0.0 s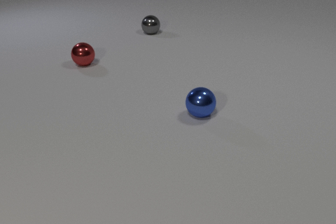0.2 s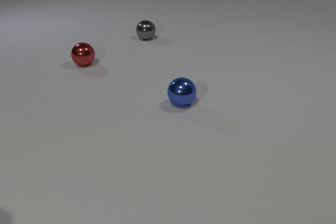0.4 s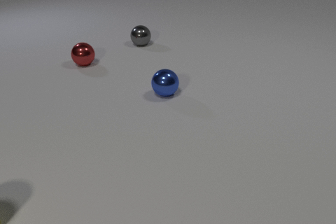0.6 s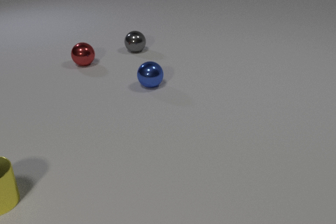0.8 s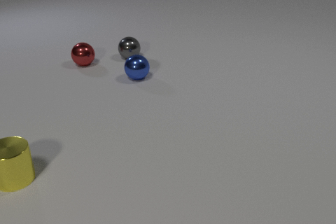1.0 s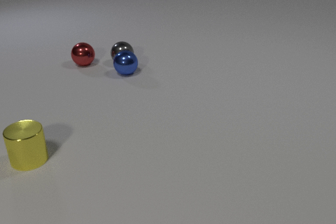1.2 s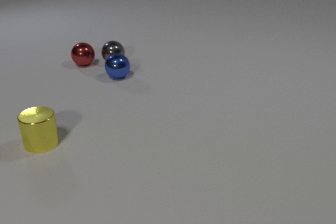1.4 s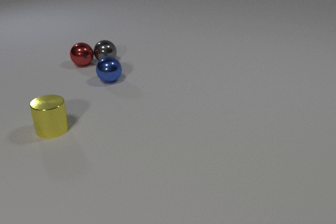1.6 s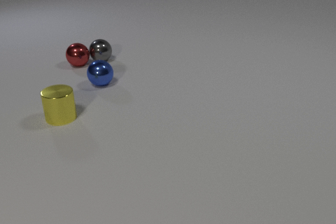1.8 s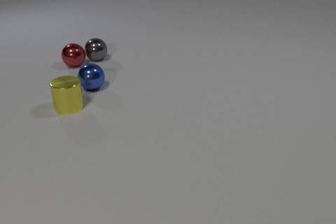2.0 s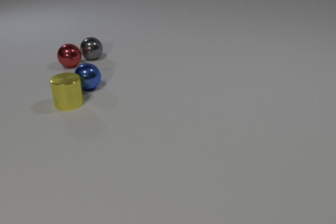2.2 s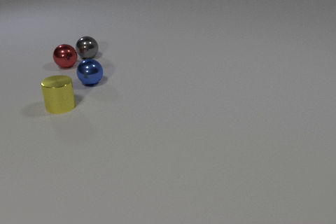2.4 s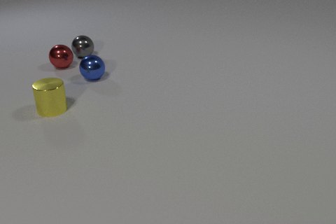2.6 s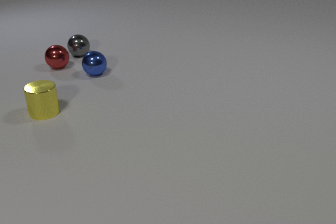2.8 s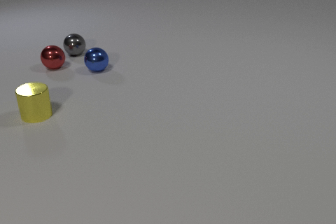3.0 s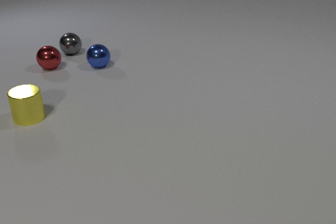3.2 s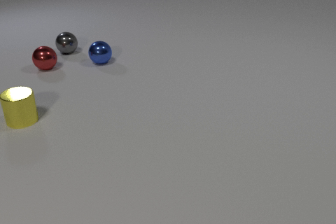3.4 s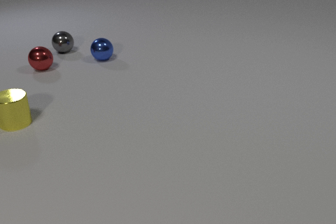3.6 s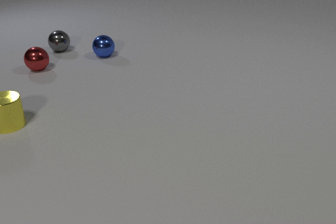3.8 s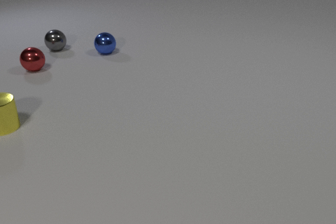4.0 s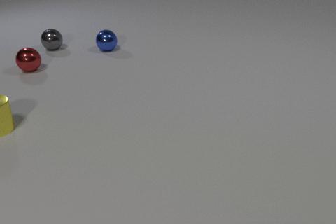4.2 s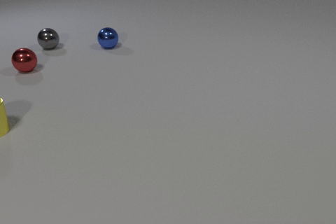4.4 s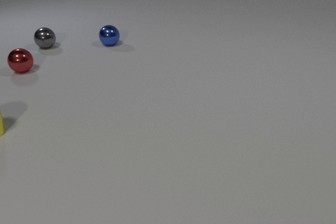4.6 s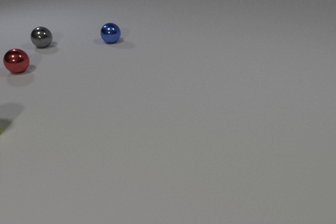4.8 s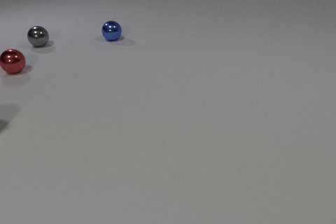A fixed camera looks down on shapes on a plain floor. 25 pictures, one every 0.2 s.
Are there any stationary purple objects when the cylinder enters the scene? no.
How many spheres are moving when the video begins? 2.
How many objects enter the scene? 1.
0.0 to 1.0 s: The gray metal sphere rolls toward the camera. The blue metal sphere rolls away from the camera and to the left. The yellow metal cylinder comes in at the left edge, slides away from the camera and to the right. The gray metal sphere and the blue metal sphere collide.
1.0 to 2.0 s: The gray metal sphere rolls to the left and away from the camera. The blue metal sphere rolls to the left and toward the camera. The yellow metal cylinder slides away from the camera and to the right. The red metal sphere rolls to the left. The gray metal sphere and the red metal sphere collide. The blue metal sphere and the yellow metal cylinder collide.
2.0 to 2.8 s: The gray metal sphere rolls to the left and away from the camera. The blue metal sphere rolls away from the camera. The yellow metal cylinder slides to the left and toward the camera. The red metal sphere rolls to the left.
2.8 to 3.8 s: The gray metal sphere rolls to the left and away from the camera. The blue metal sphere rolls away from the camera. The yellow metal cylinder slides to the left. The red metal sphere rolls to the left.
3.8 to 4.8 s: The gray metal sphere rolls away from the camera and to the left. The blue metal sphere rolls away from the camera. The yellow metal cylinder slides to the left, leaves at the left edge. The red metal sphere rolls to the left.
